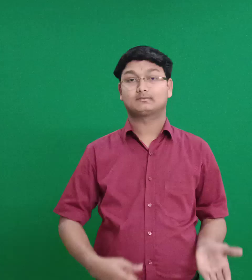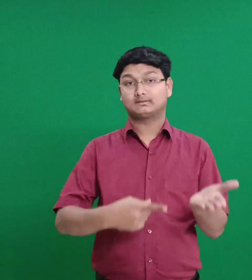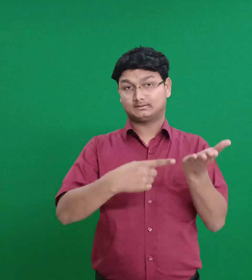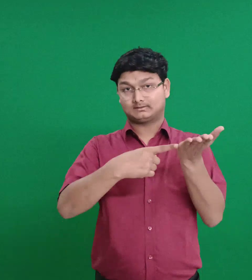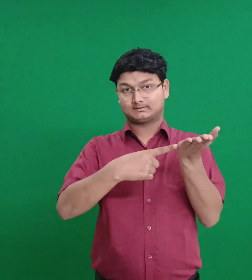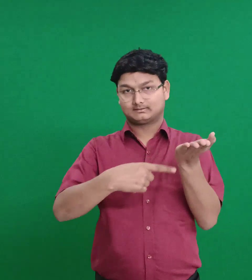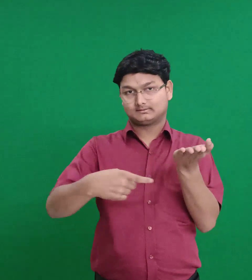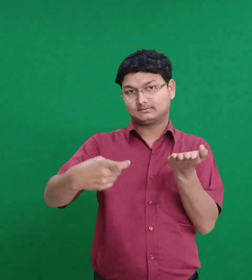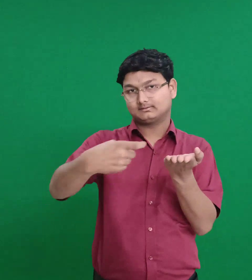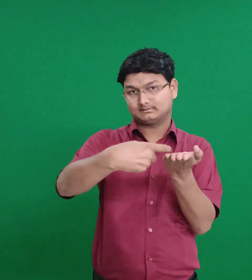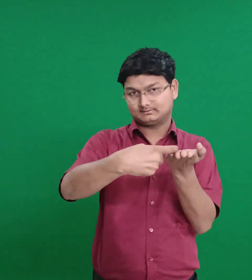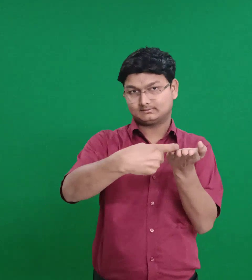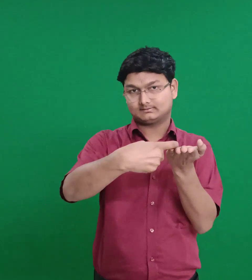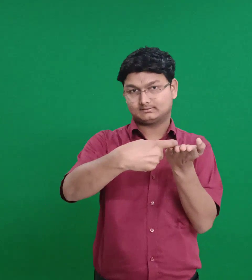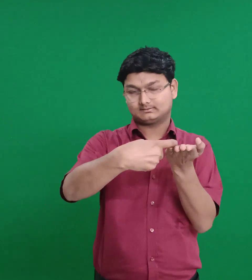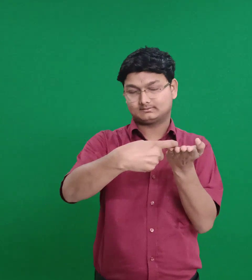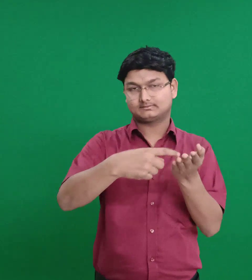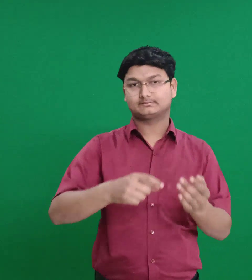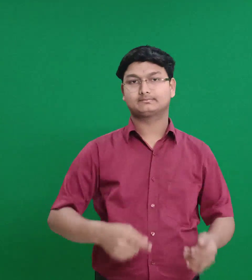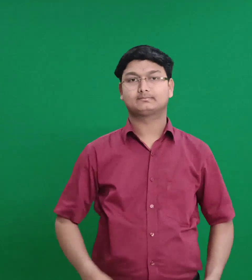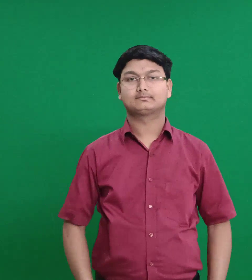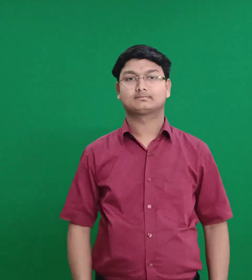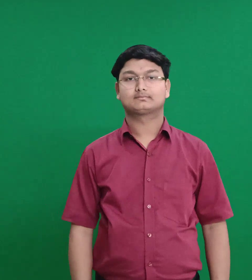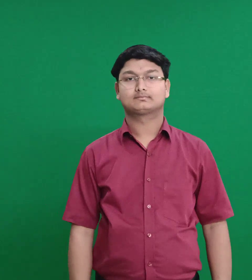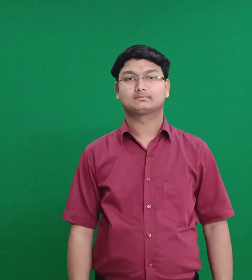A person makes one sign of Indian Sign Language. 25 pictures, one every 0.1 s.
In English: troas
